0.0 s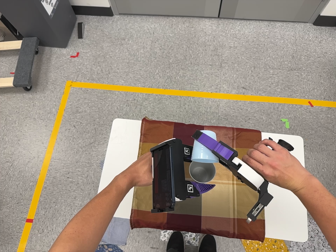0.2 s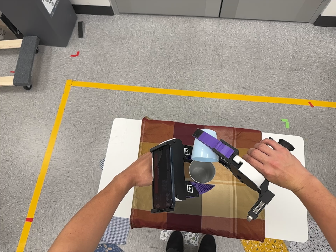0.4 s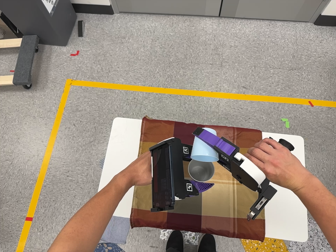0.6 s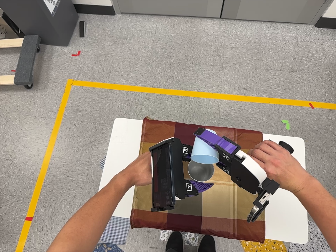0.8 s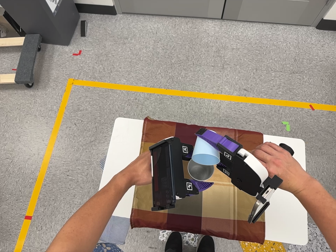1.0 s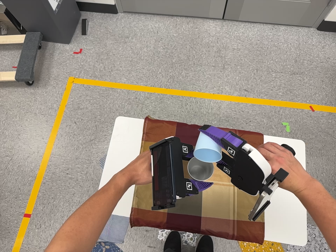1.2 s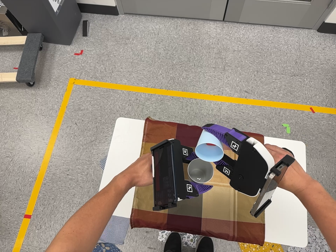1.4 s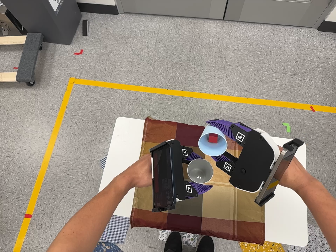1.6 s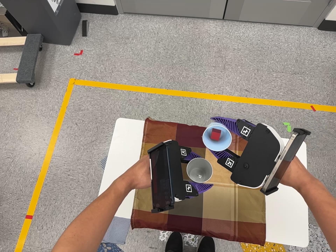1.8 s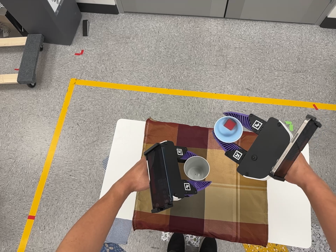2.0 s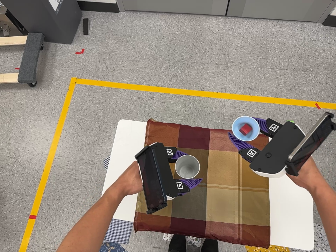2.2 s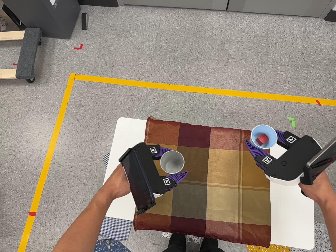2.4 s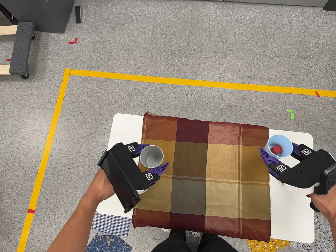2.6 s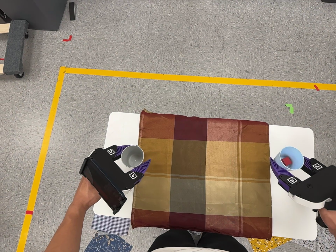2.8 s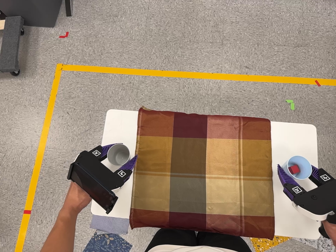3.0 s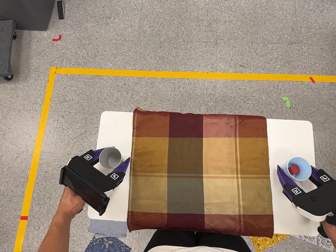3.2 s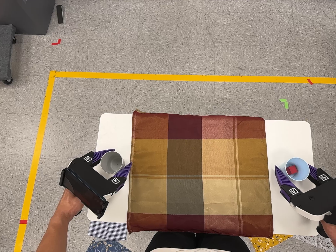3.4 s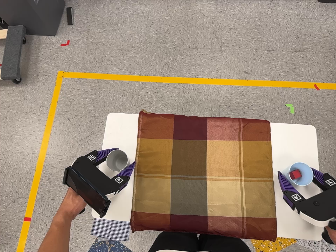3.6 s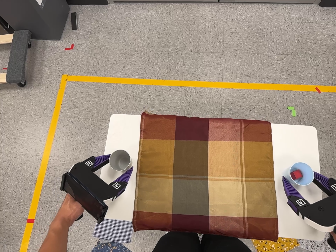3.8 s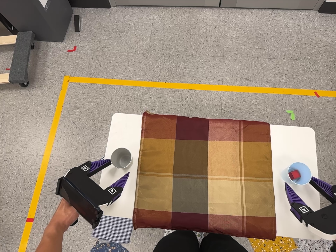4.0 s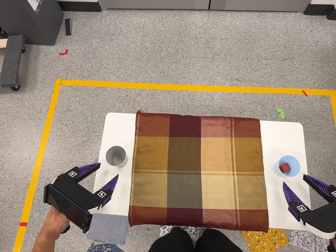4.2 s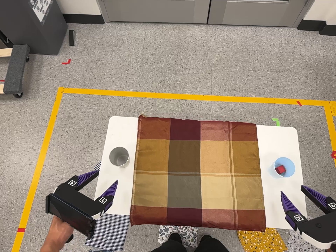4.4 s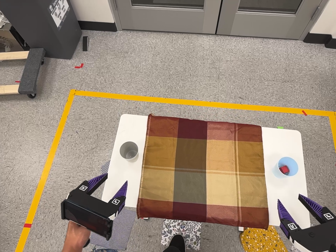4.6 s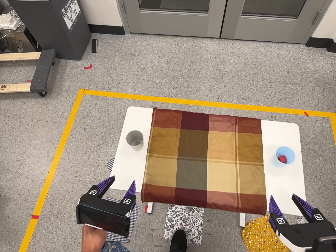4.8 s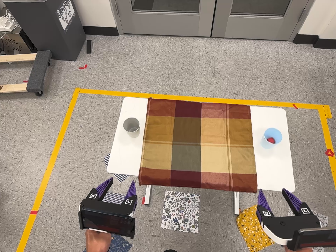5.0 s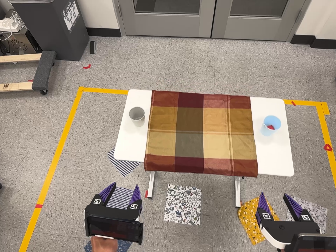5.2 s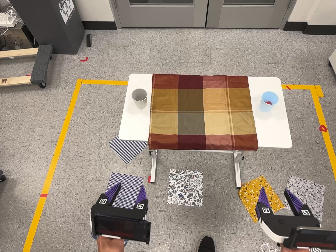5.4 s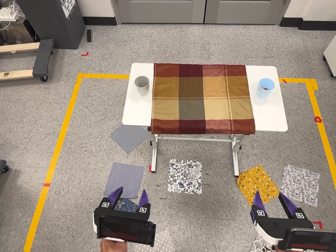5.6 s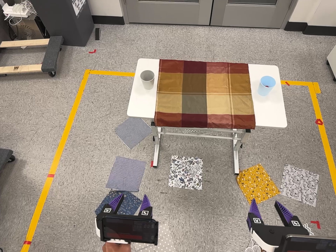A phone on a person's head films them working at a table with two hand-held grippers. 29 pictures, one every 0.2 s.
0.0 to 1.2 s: The camera shifts only a little, or ends up much as it began.
1.2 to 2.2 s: The camera travels toward the top of its view, about 5 cm.
2.2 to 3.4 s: The camera travels forward, about 6 cm, so what stands in front looms larger.
3.4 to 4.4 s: The camera travels toward the bottom of its view and backward, about 20 cm. Its aim tips toward the top of its view by about 10 degrees.
4.4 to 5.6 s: The camera travels toward the bottom of its view and backward, about 50 cm, so close, fixed things drift upward.
The film runs backward here.
